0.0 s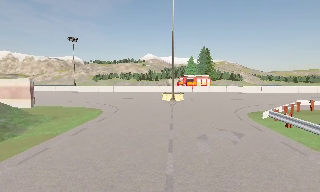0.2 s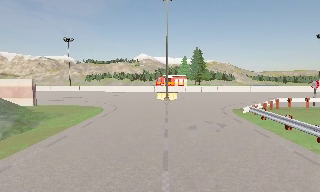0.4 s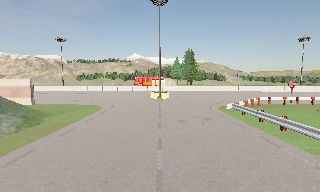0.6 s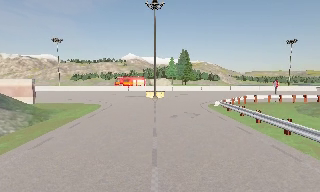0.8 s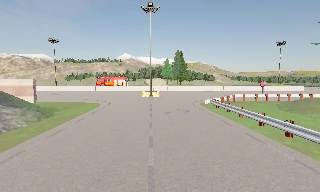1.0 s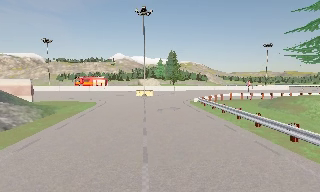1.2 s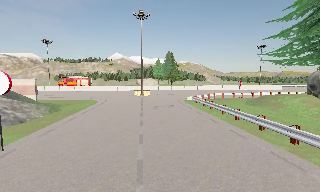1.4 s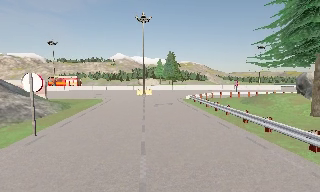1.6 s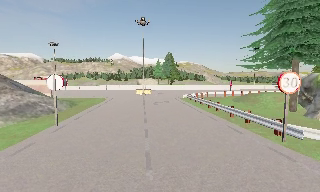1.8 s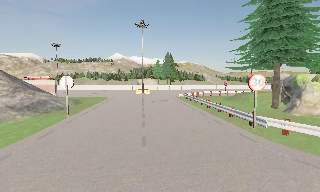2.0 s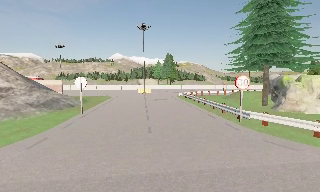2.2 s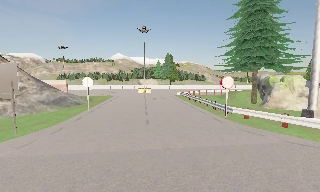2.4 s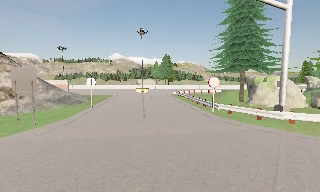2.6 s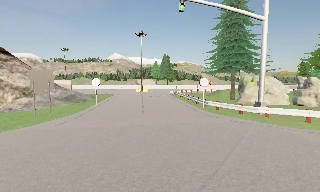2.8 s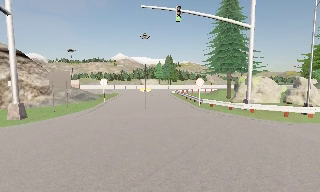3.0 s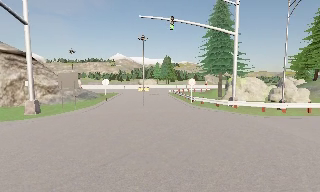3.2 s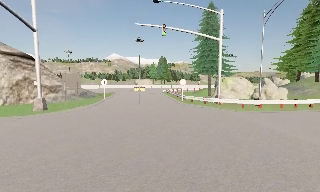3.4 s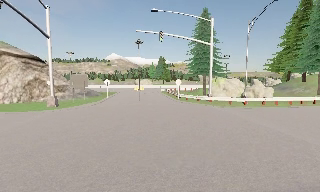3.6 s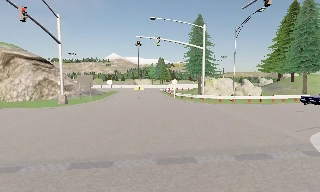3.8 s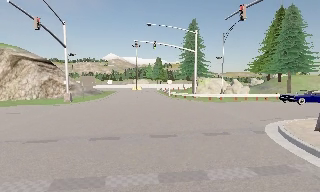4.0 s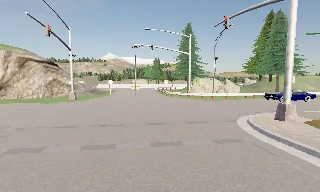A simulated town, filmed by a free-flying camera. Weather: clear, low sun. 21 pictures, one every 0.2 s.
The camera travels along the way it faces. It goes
backward.
0.0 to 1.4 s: The camera pans to its right, which is clockwise from overhead, by about 10 degrees. It travels backward, about 8 m, so what stands in front gets smaller.
1.4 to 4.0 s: The camera travels backward, about 19 m, so what stands in front gets smaller.
The film runs forward here.
